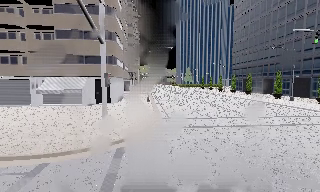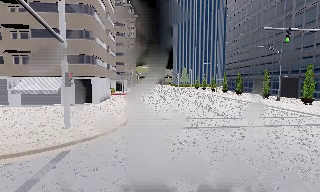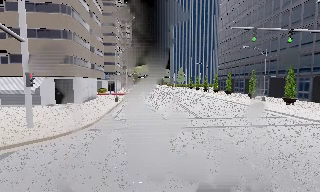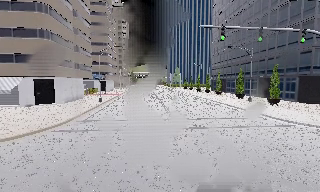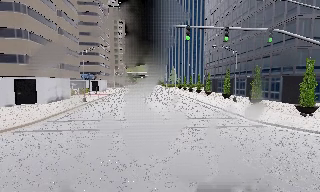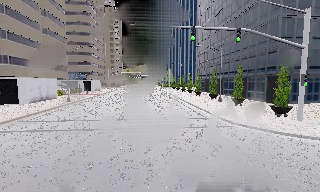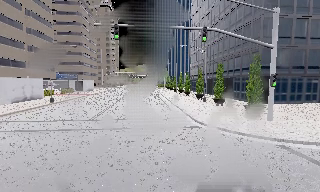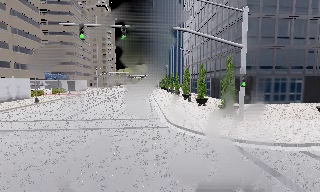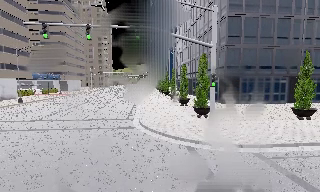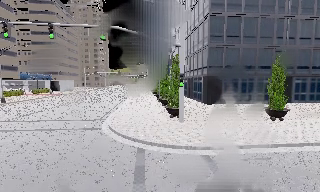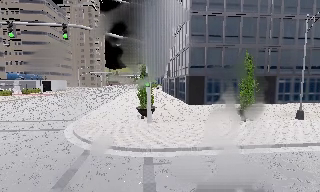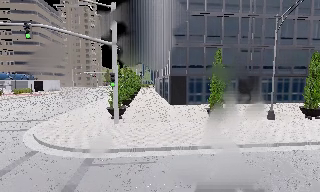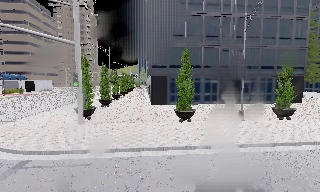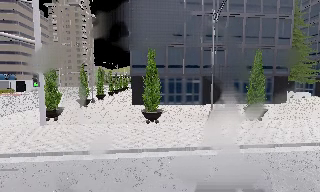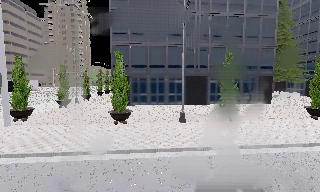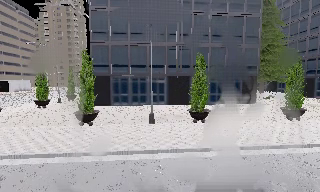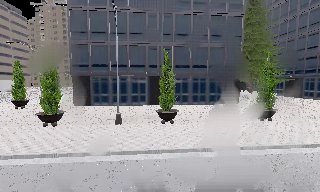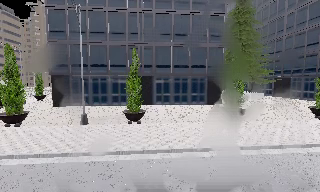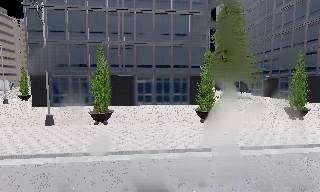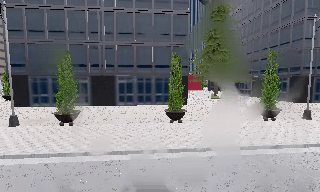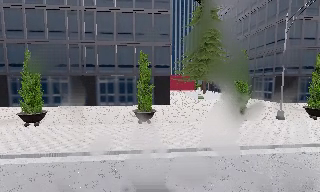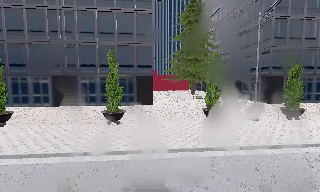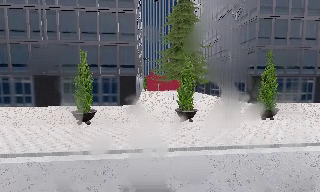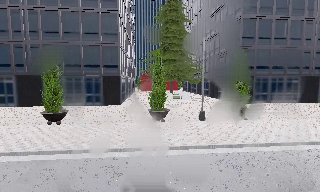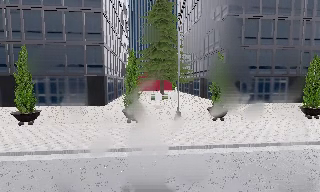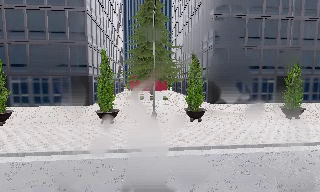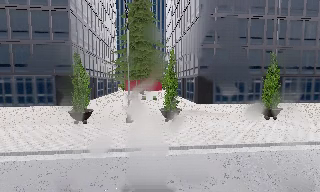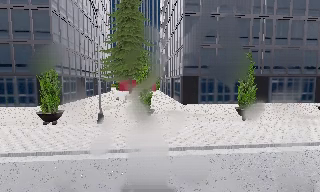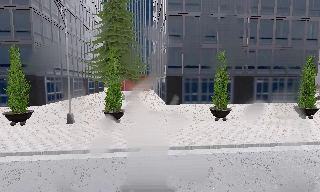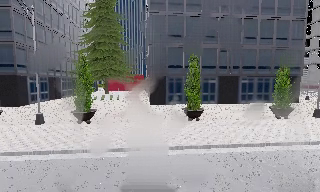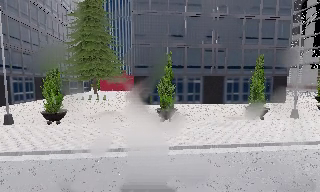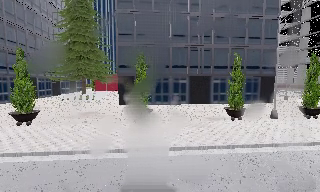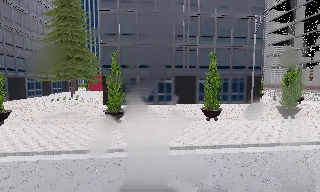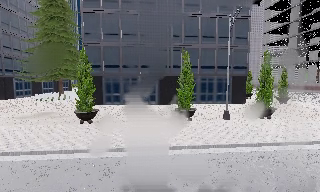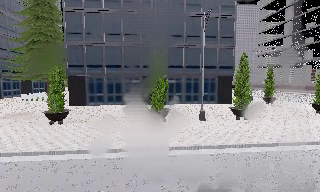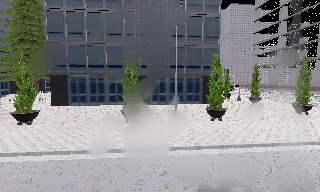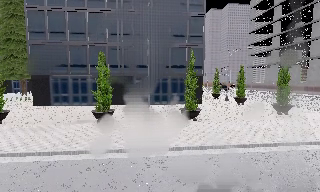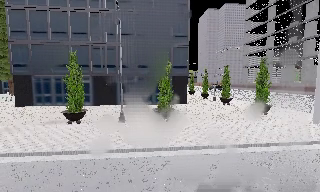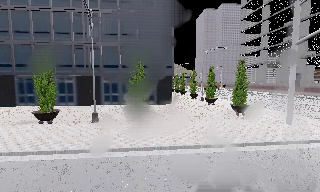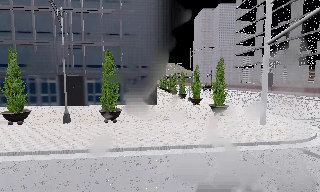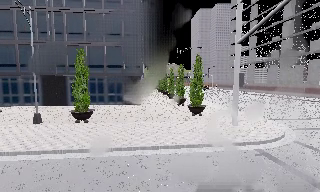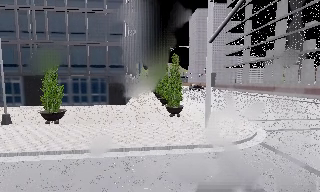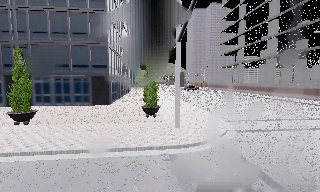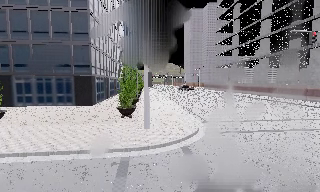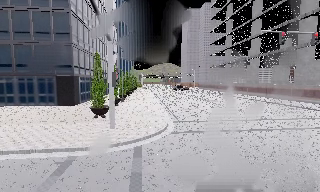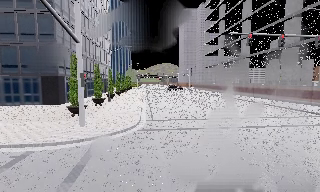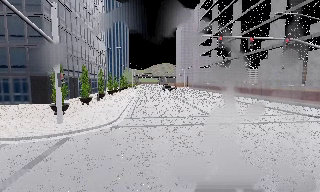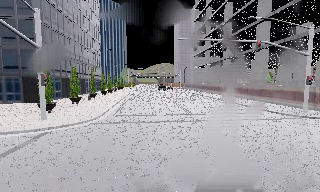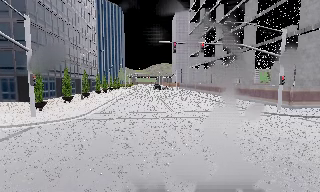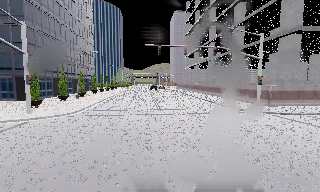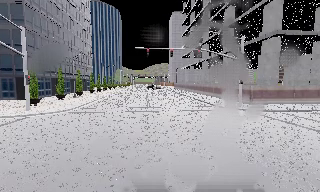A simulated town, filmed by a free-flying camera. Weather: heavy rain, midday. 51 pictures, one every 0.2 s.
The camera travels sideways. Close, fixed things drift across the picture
to the left.
0.0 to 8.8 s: The camera travels to its right, about 90 m, so close, fixed things drift to the left.
8.8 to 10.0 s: The camera travels to its right and backward, about 11 m, so close, fixed things drift to the left.
The film runs backward here.
